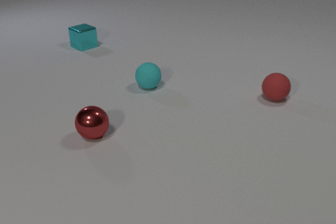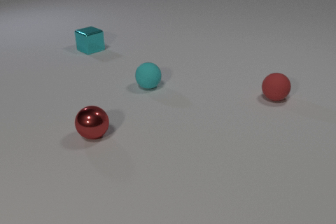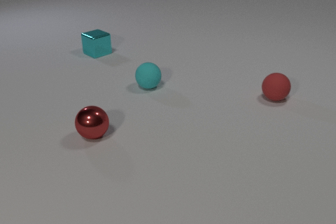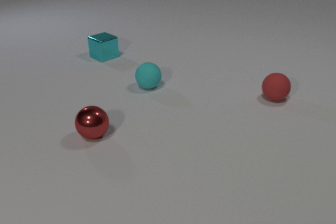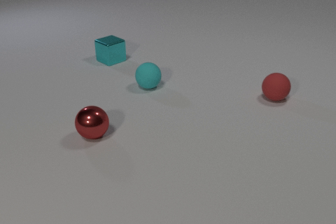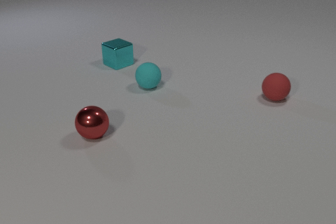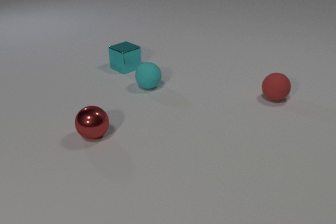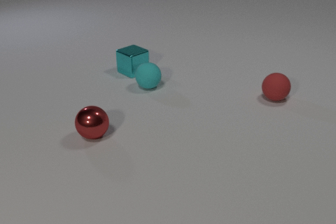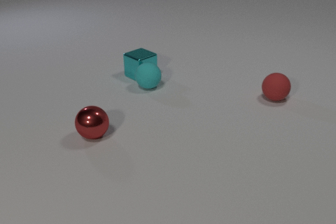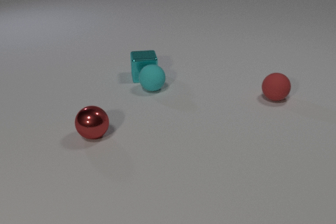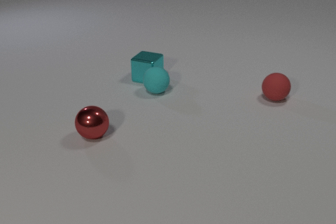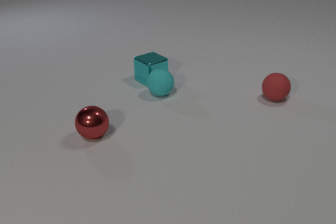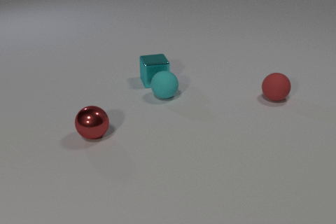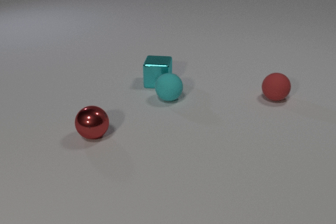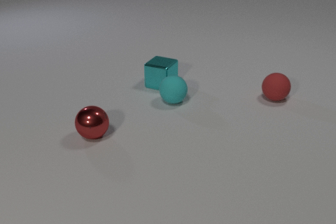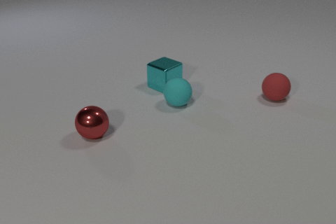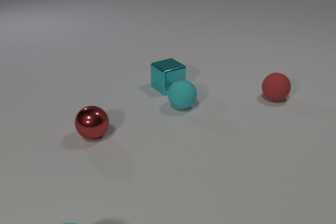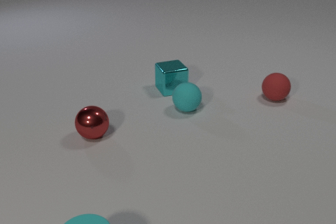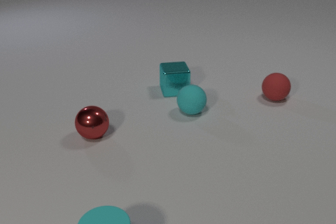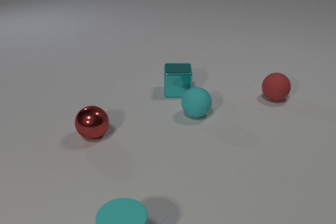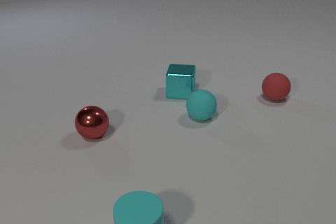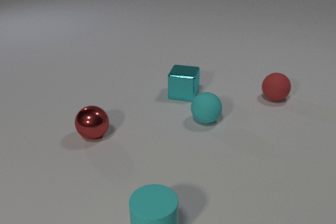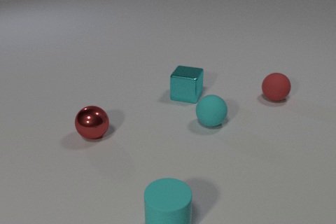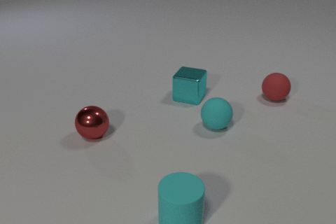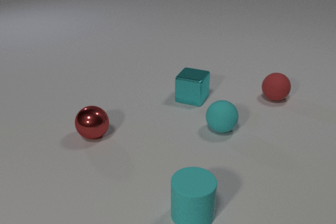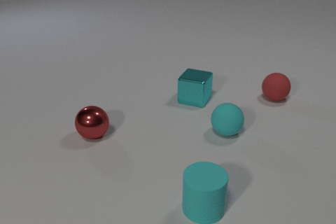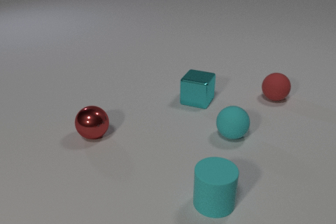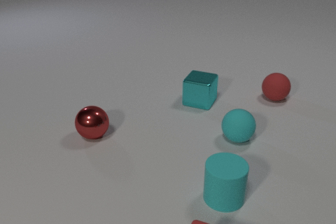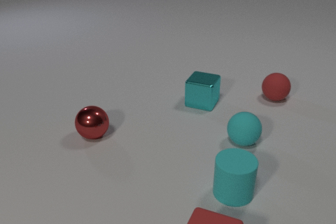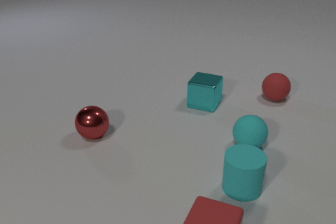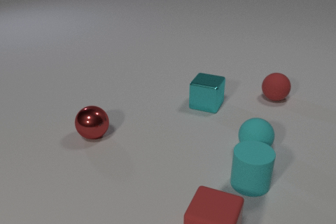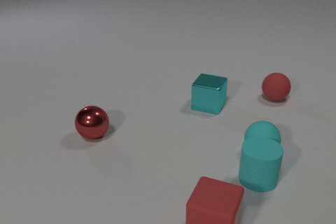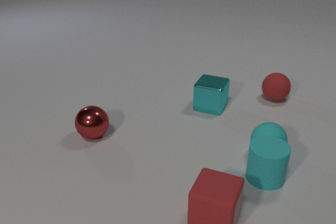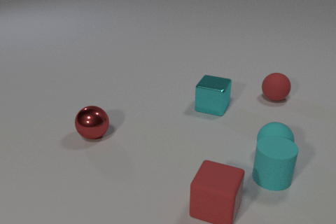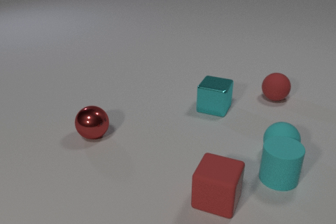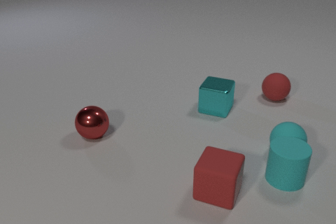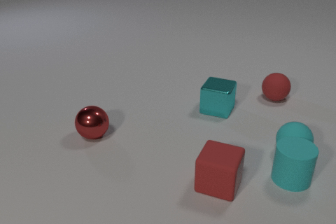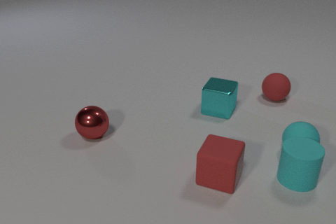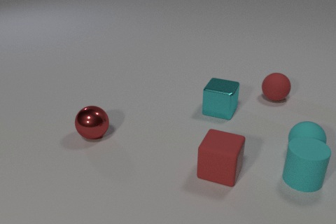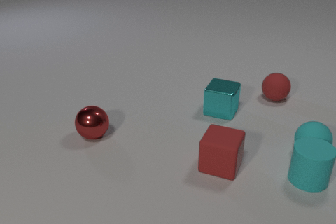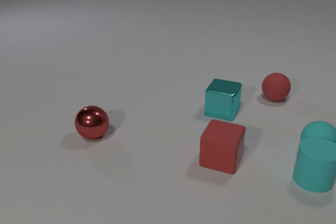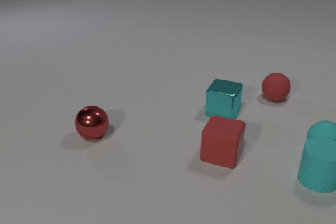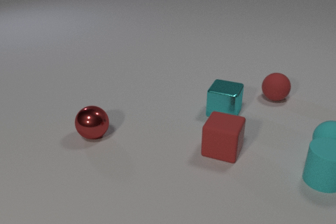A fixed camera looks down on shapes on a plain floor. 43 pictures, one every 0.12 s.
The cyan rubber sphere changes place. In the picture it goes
to the right.
The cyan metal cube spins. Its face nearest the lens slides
to the left.
0.00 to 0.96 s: The cyan metal cube slides toward the camera and to the right. The cyan metal cube and the cyan rubber sphere collide.
0.96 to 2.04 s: The cyan metal cube slides toward the camera and to the right, spins clockwise seen from above by about 195 degrees, its near face sliding to the left. The cyan rubber sphere rolls toward the camera and to the right. The cyan rubber cylinder comes in at the bottom edge, slides to the right.
2.04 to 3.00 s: The cyan metal cube slides to the right and toward the camera, spins so that its near face slides to the left, clockwise seen from above. The cyan rubber sphere rolls toward the camera and to the right. The cyan rubber cylinder slides to the right and away from the camera.
3.00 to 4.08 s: The cyan metal cube slides to the right and toward the camera. The cyan rubber sphere rolls to the right and toward the camera. The cyan rubber cylinder slides to the right and away from the camera. The red rubber cube comes in at the bottom edge, slides away from the camera. The cyan rubber sphere and the cyan rubber cylinder collide.
4.08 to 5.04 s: The cyan metal cube slides to the right and toward the camera. The cyan rubber sphere rolls to the right and away from the camera. The cyan rubber cylinder slides to the right. The red rubber cube slides away from the camera.
How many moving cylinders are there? 1.
How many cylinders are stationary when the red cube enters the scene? 0.
What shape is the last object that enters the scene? cube.
